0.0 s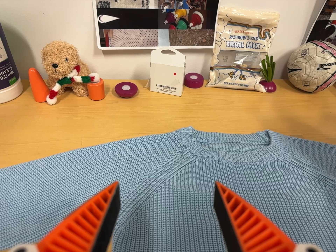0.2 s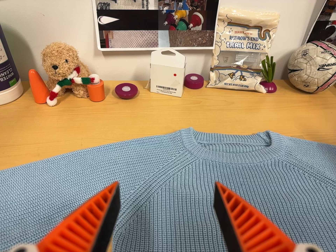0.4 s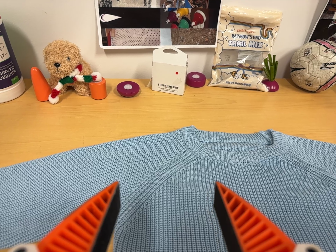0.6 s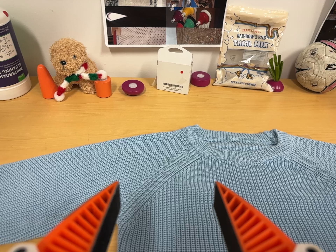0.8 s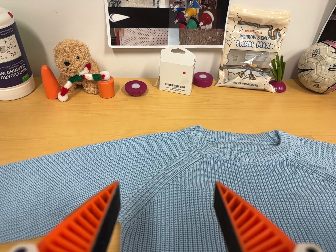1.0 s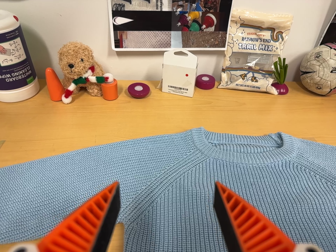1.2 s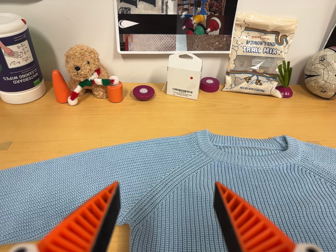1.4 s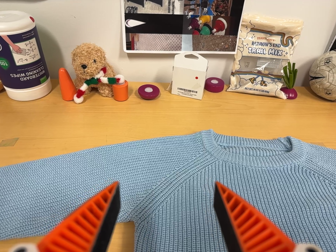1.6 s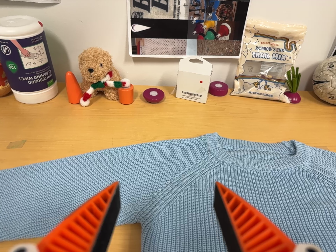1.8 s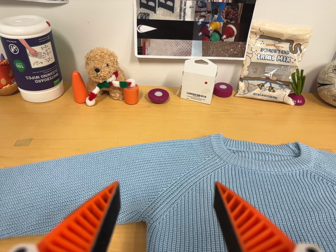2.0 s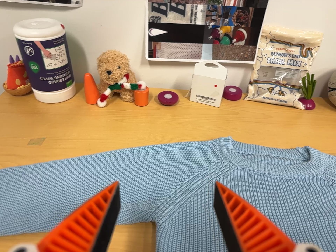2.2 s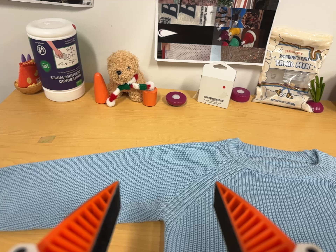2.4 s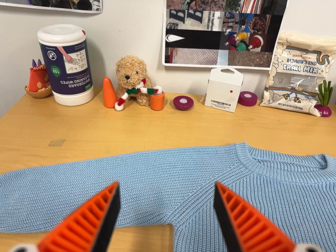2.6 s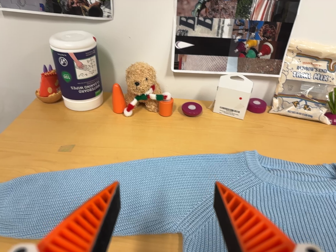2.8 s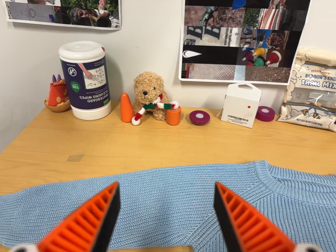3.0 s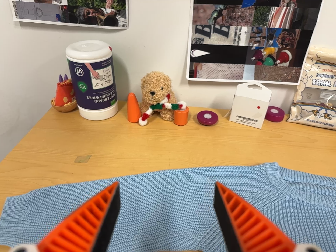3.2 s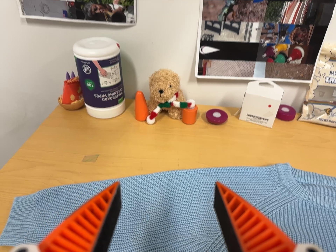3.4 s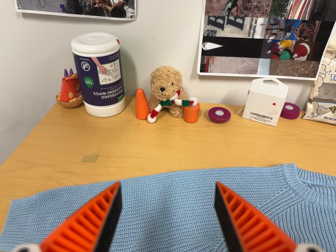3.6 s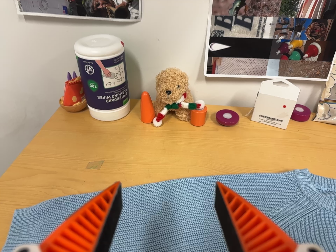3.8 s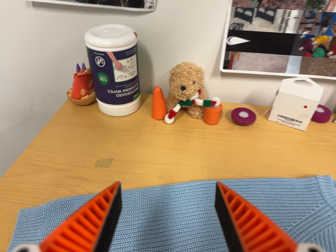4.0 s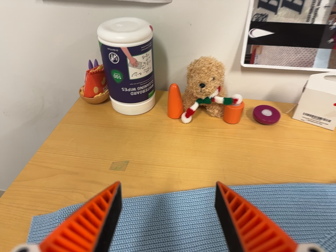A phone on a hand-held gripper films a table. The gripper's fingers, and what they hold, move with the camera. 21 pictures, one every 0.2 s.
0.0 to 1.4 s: The camera shifts only a little, or ends up much as it began.
1.4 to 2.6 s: The camera travels to its left, about 5 cm, so close, fixed things drift to the right.
2.6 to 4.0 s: The camera travels forward, to its left and toward the top of its view, about 14 cm, so what stands in front looms larger.
The film runs backward here.
